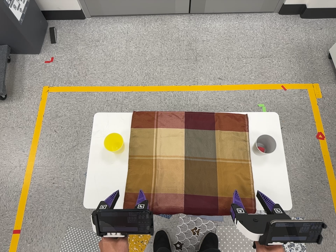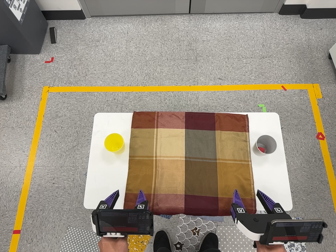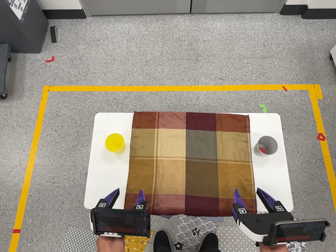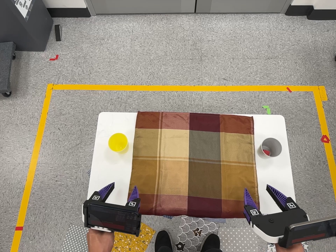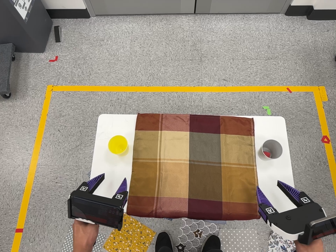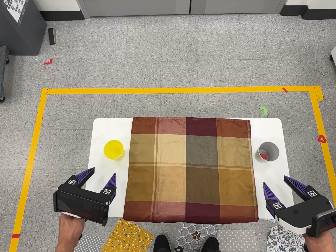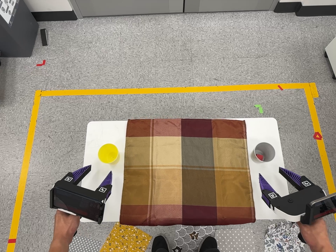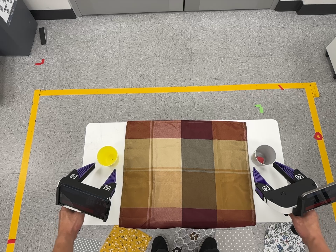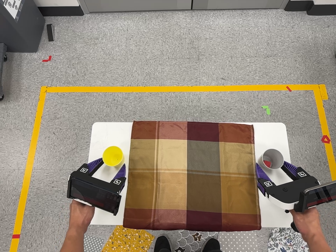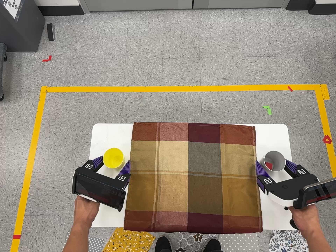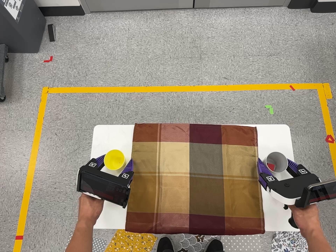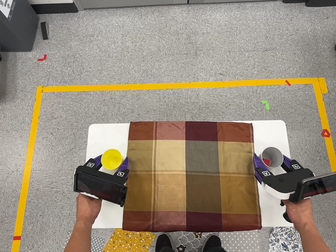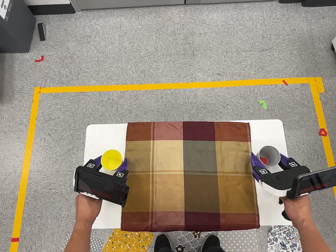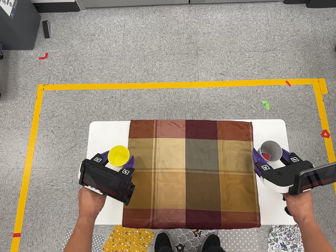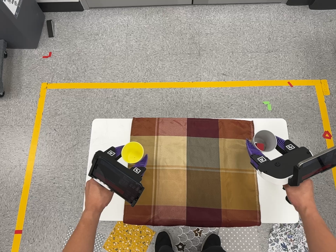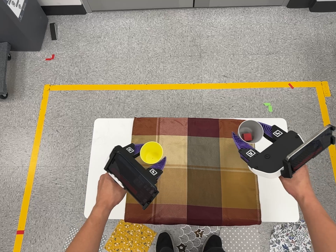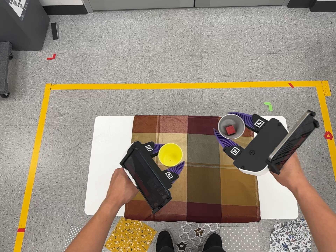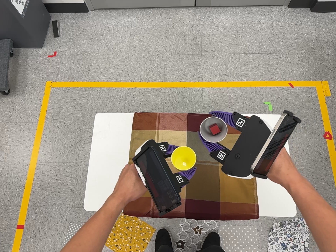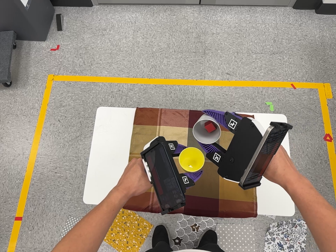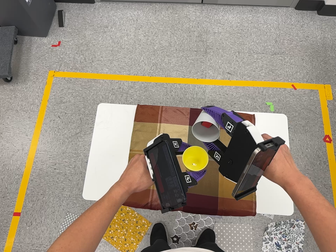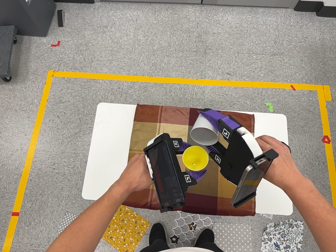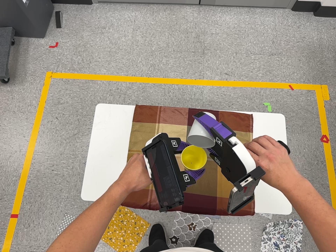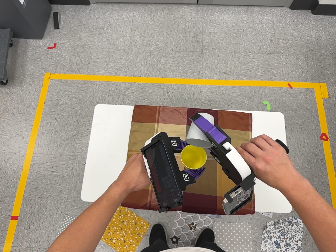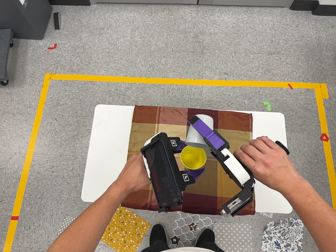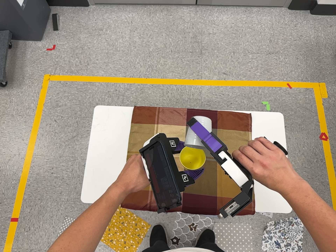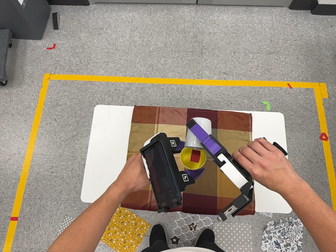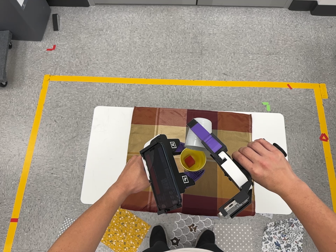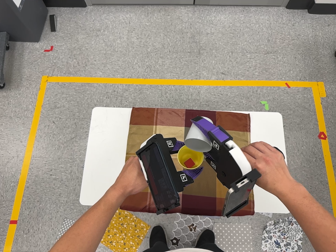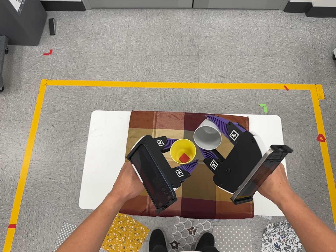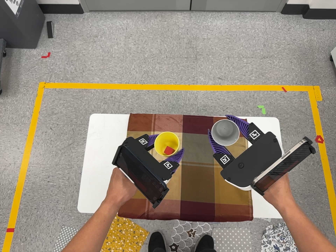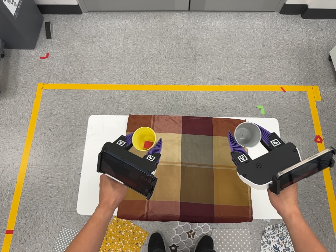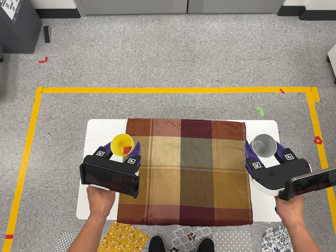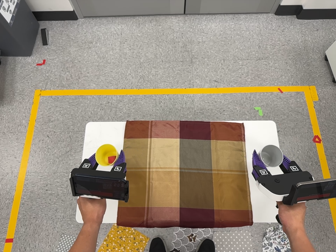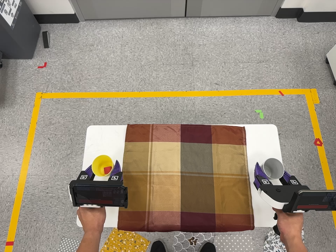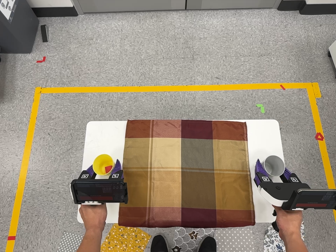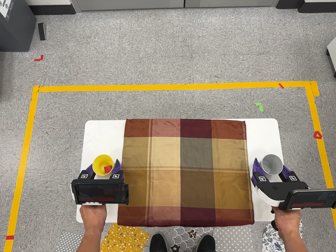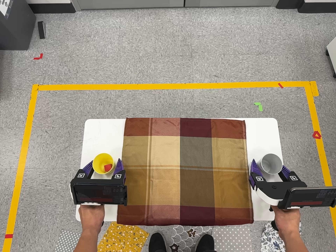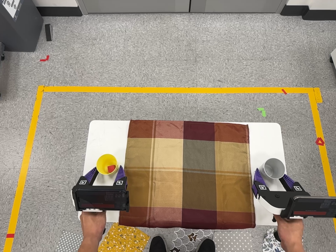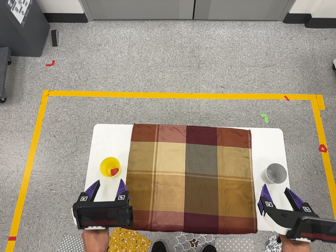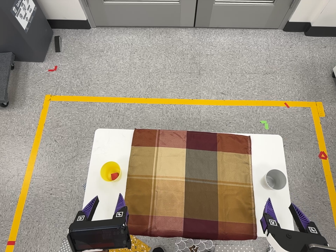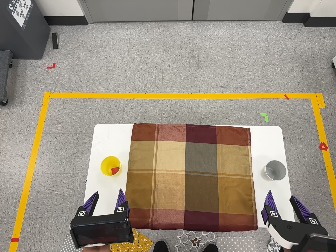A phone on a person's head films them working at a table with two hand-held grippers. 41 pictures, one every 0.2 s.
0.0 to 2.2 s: The camera travels toward the top of its view and forward, about 12 cm, so close, fixed things drift downward.
2.2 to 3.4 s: The camera travels toward the bottom of its view, about 7 cm, so close, fixed things drift upward.
3.4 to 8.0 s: The camera shifts only a little, or ends up much as it began.
The film runs forward here.
